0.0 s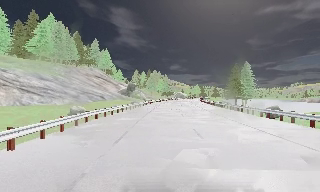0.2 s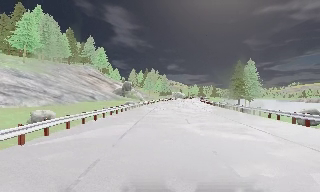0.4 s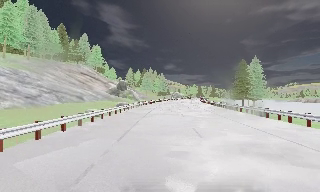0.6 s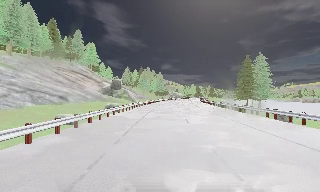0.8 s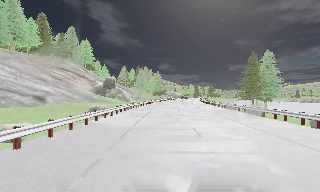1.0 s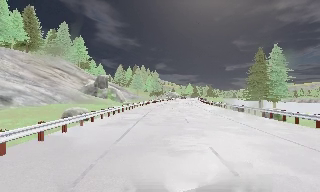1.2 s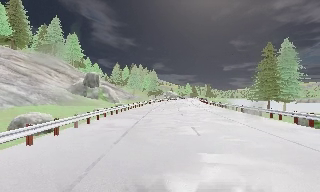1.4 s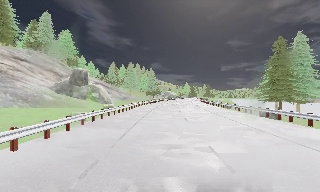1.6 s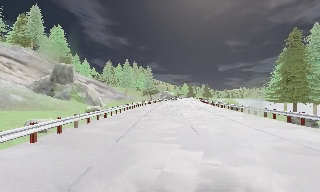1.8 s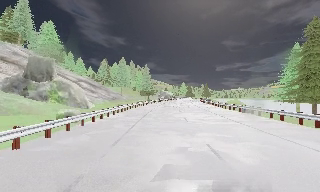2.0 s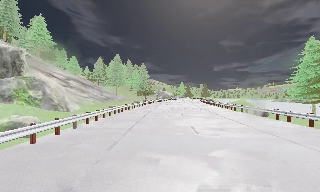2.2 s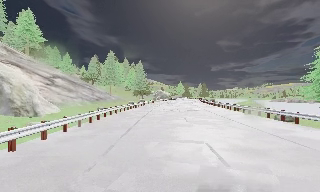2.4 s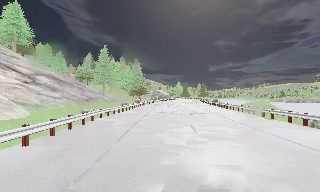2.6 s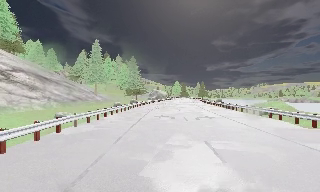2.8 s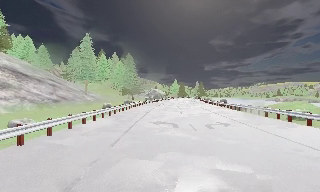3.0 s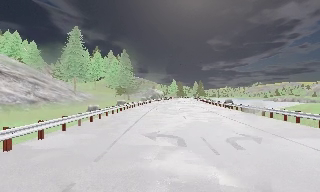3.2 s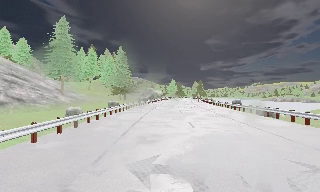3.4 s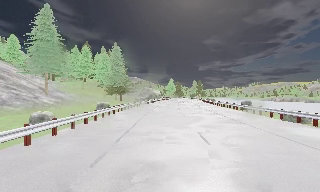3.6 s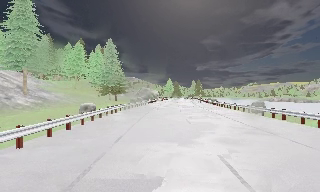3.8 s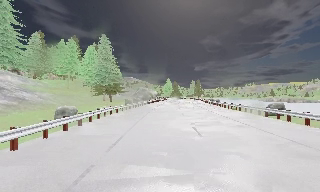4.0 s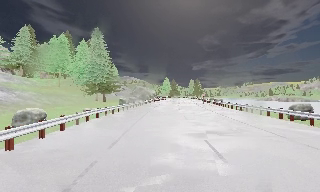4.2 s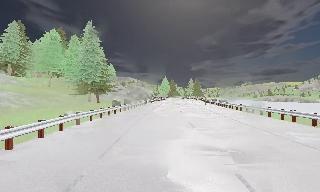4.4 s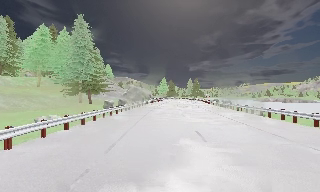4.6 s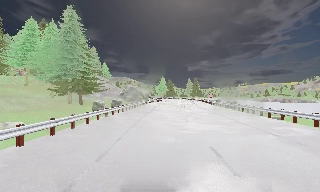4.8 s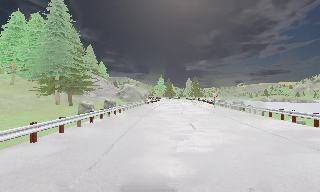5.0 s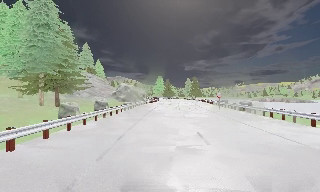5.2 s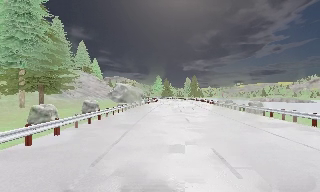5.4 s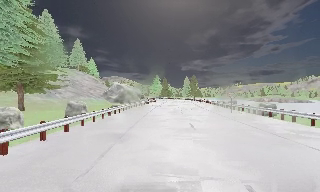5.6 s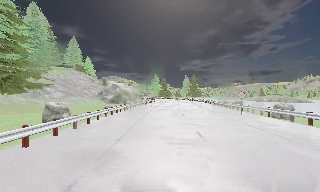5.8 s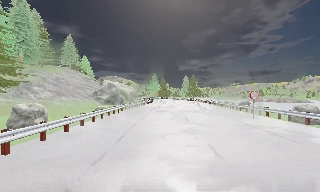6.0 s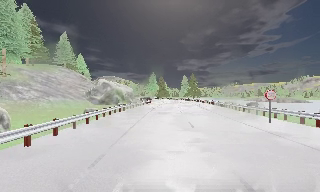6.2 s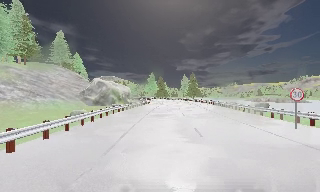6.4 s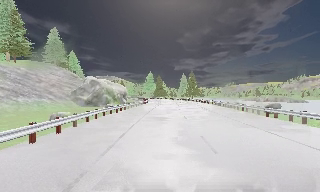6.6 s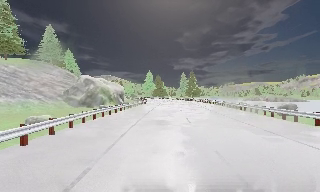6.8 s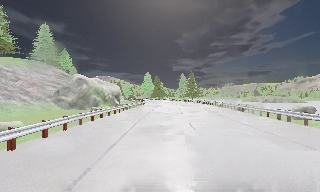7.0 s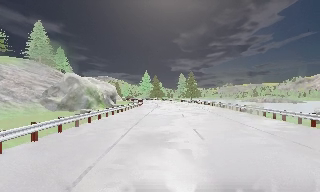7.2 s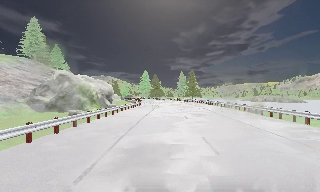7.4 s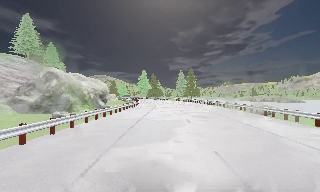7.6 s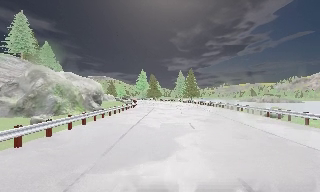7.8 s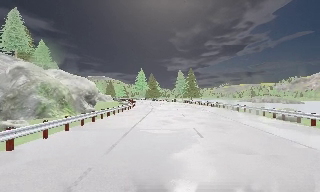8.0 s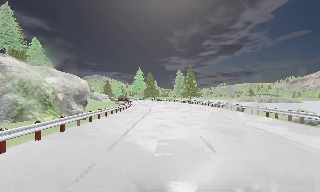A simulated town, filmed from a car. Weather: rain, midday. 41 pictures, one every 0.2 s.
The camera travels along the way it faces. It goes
forward.
0.0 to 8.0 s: The scene slides to the left, as the camera pans about 25 degrees to its right. It travels forward, about 110 m, so what stands in front looms larger. It loses speed.
The film runs forward here.
